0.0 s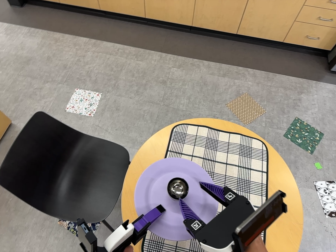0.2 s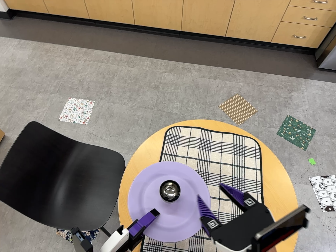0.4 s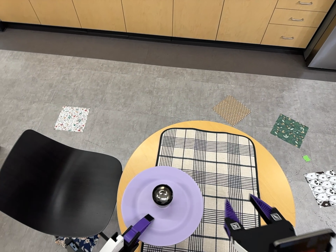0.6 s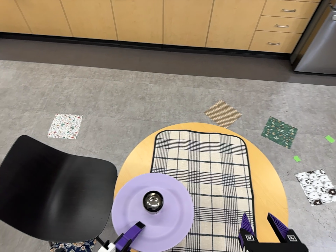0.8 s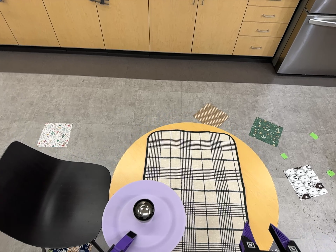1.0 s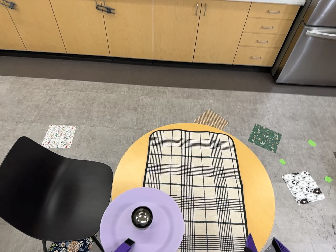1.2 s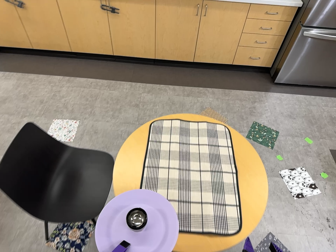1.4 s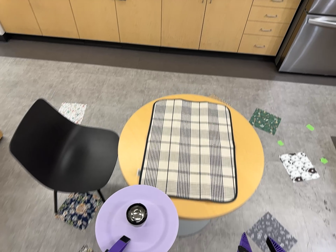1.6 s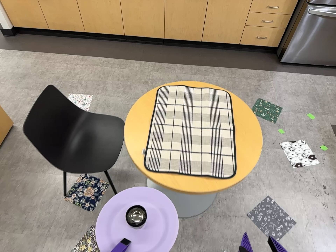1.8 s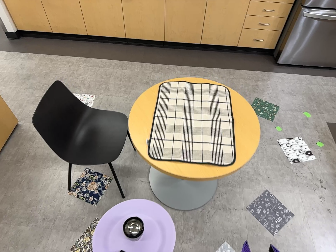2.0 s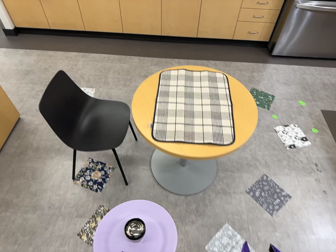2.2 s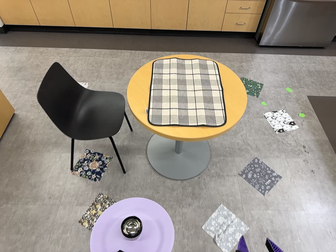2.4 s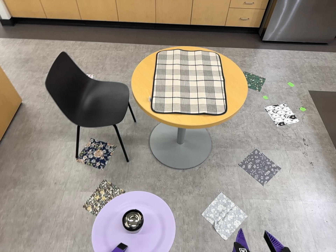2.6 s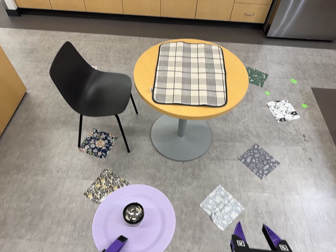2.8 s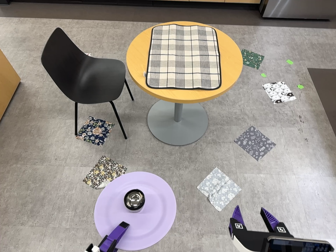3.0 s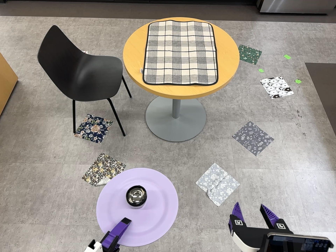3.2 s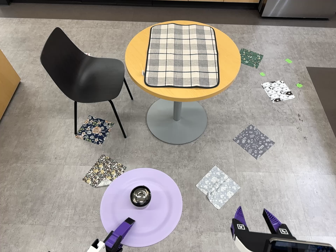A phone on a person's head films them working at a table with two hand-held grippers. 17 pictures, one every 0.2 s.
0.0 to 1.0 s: The camera travels toward the bottom of its view and backward, about 22 cm. Its aim tips toward the top of its view by about 10 degrees. It rolls about its line of sight by about 10 degrees, and the scene rotates counterclockwise.
1.0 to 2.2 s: The camera travels toward the bottom of its view and backward, about 60 cm, so close, fixed things drift upward.
2.2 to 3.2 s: The camera travels toward the bottom of its view, backward and to its right, about 16 cm, so close, fixed things drift upward.
The film runs backward here.
